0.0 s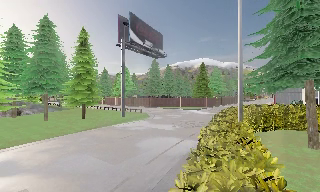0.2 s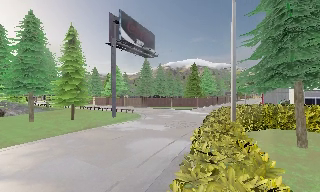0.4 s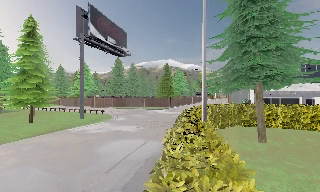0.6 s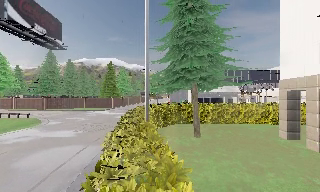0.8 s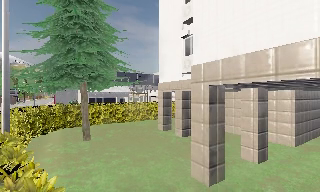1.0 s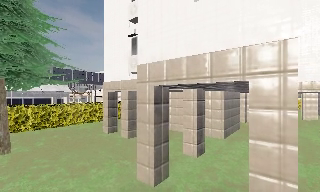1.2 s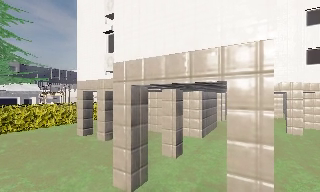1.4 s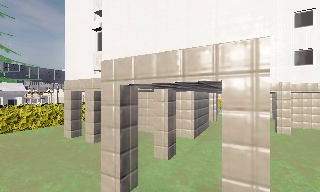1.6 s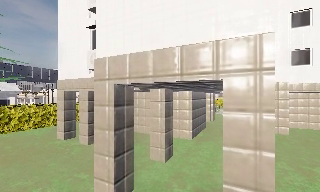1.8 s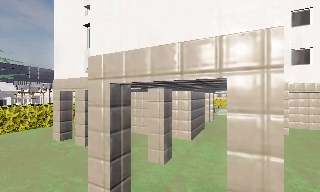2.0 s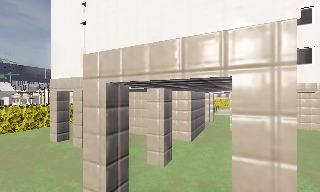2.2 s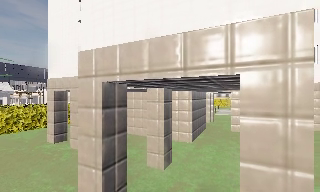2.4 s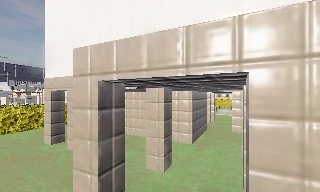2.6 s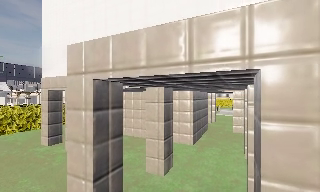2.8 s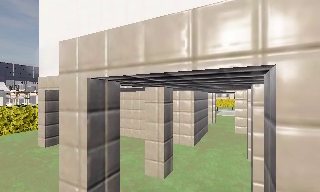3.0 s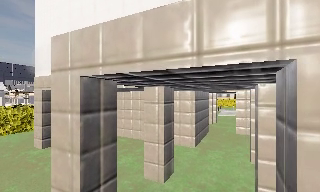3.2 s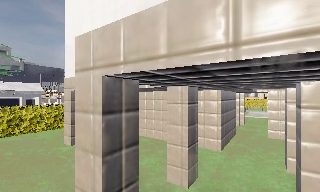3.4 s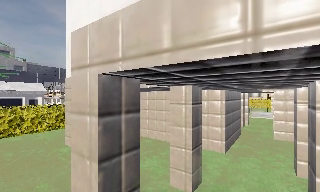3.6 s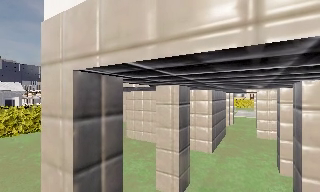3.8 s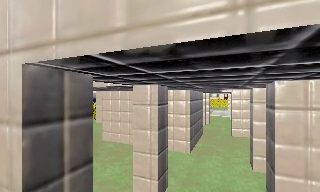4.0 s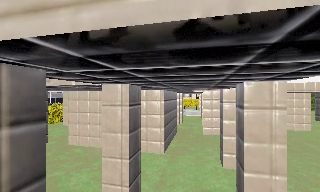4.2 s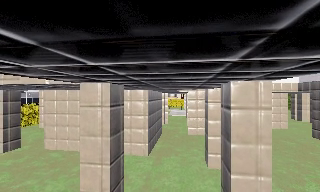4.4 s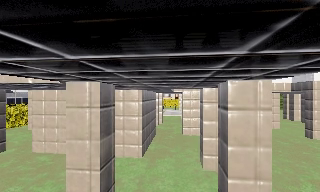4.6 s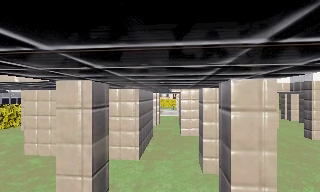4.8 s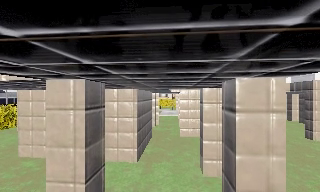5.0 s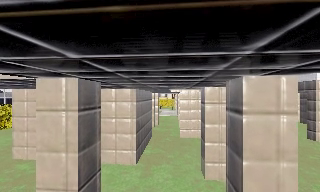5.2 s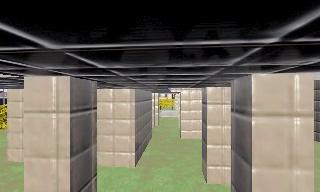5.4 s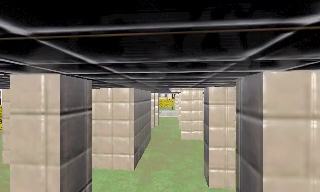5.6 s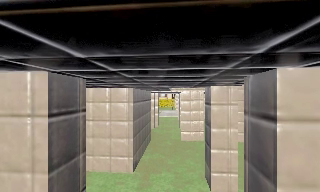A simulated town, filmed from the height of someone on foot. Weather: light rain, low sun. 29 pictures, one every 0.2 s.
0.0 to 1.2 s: The scene slides to the left, as the camera pans about 95 degrees to its right. It travels forward, about 1 m.
1.2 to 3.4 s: The camera travels forward, about 2.5 m, so what stands in front looms larger.
3.4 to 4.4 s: The camera pans to its right, which is clockwise from overhead, by about 30 degrees. It travels forward, about 1 m, so what stands in front looms larger.
4.4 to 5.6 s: The camera travels forward, about 1 m, so what stands in front looms larger.
The film runs forward here.
